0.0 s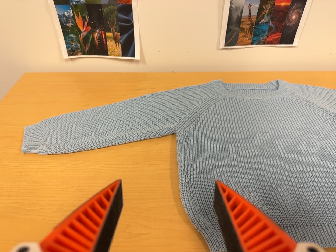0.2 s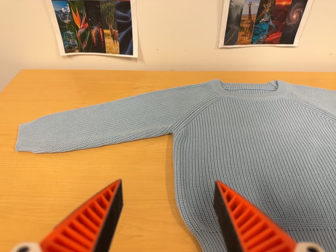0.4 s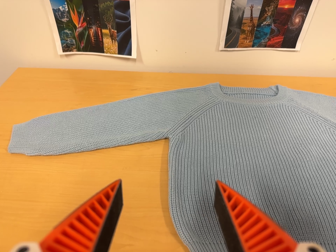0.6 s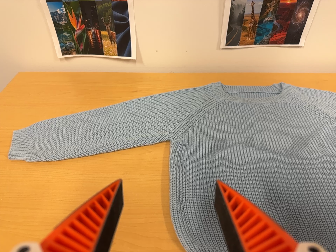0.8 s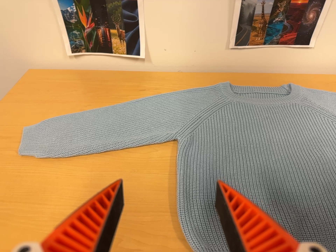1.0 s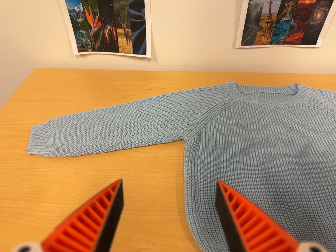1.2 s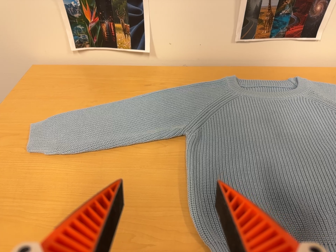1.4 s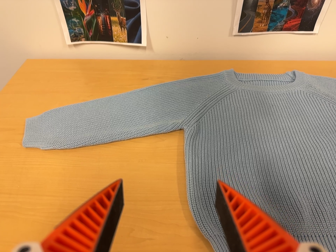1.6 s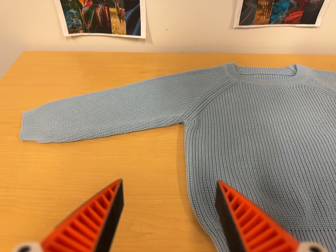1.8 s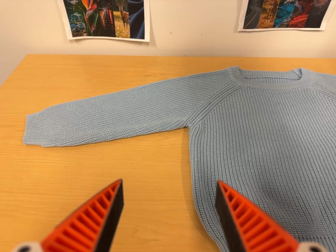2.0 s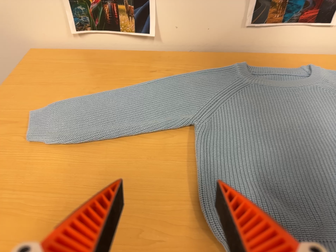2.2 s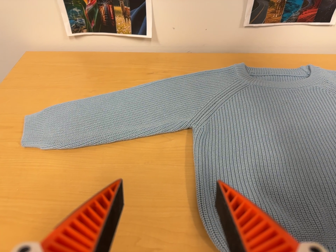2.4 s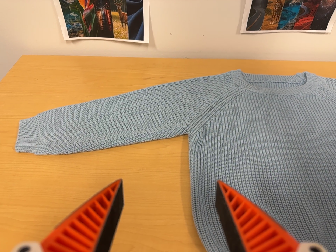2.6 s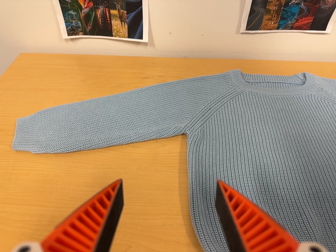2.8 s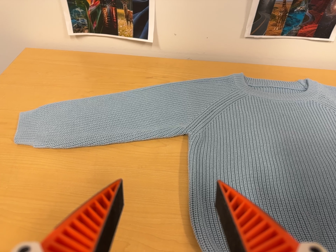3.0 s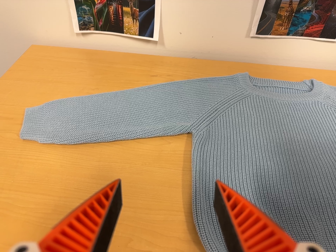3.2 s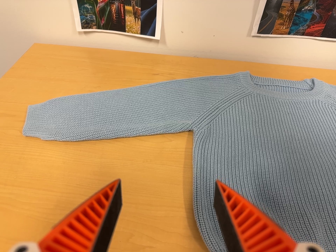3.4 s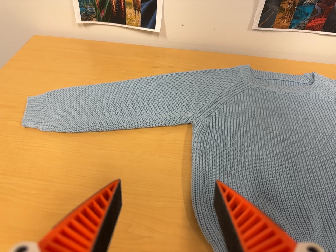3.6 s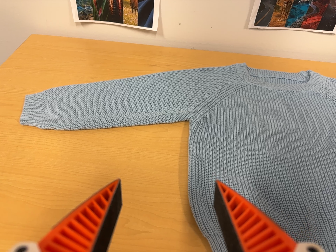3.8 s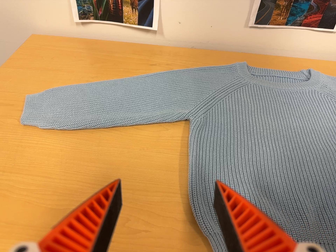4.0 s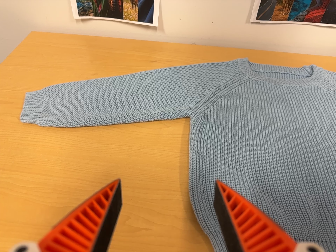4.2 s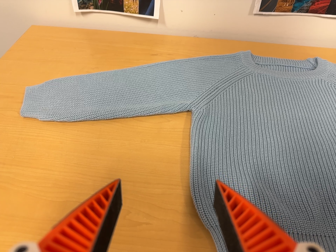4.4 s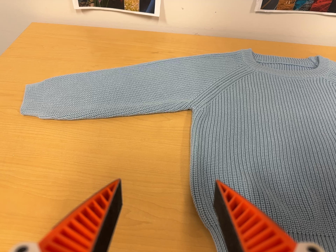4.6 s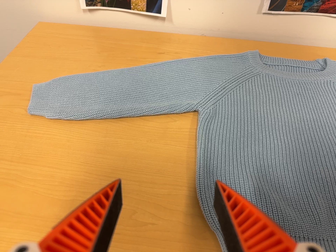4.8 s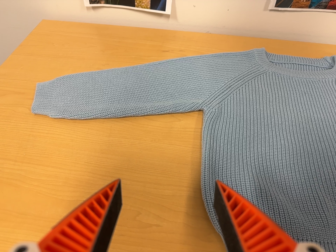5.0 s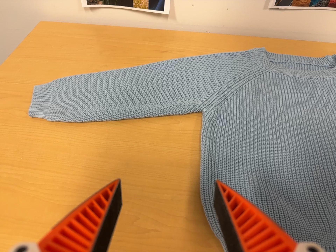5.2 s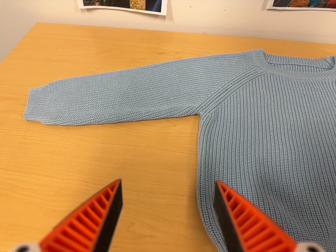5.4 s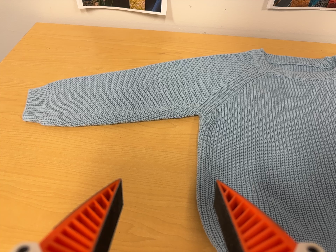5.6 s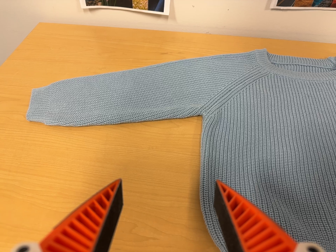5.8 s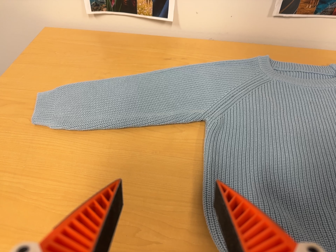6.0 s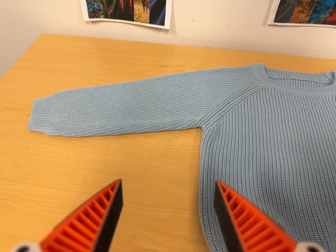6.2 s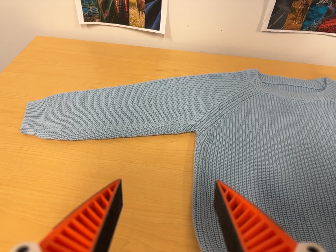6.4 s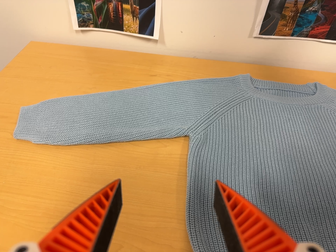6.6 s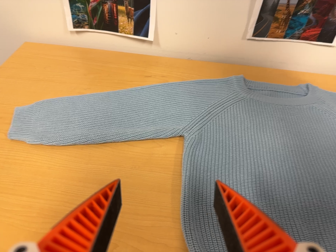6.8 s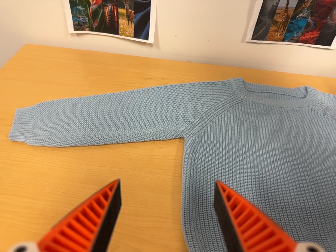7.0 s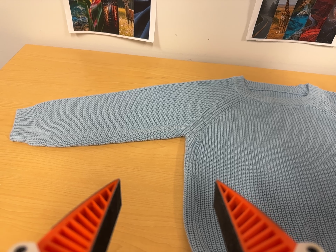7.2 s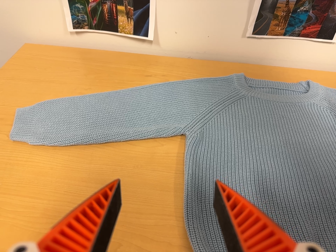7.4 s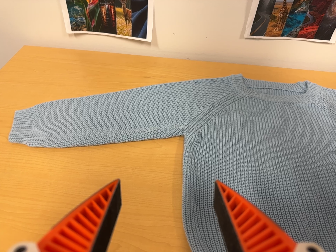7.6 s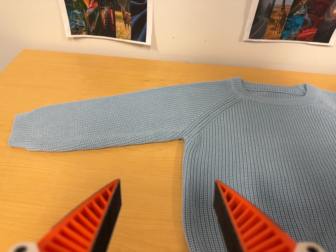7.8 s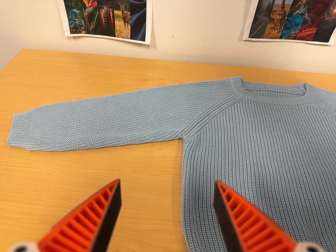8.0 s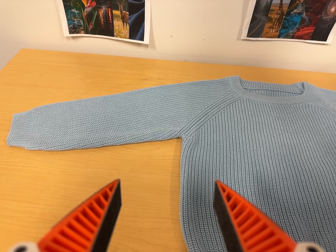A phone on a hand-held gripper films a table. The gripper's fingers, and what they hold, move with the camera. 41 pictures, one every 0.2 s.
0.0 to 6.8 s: The camera travels forward and toward the top of its view, about 8 cm, so what stands in front looms larger.
6.8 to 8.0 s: The camera keeps its place and its aim.
The film runs forward here.
